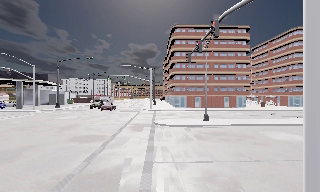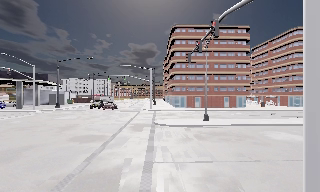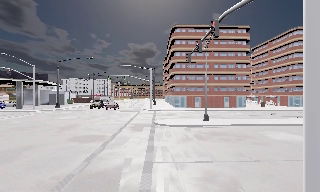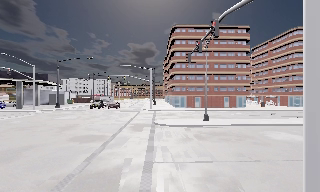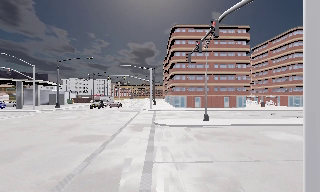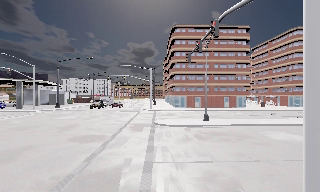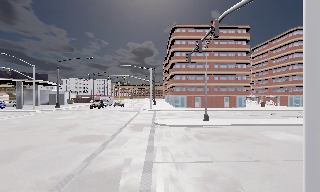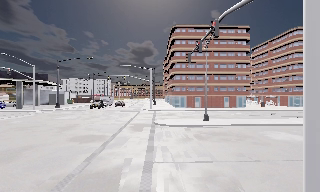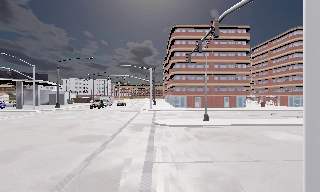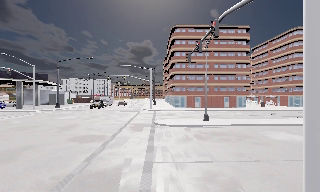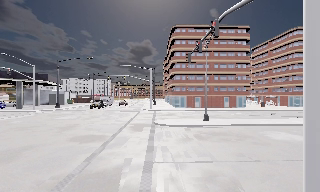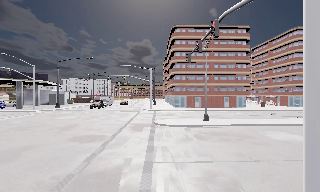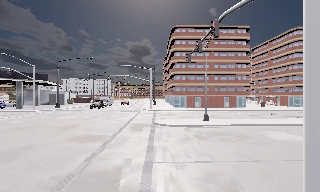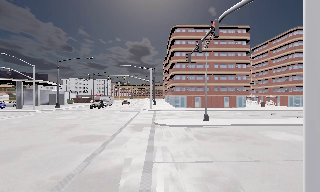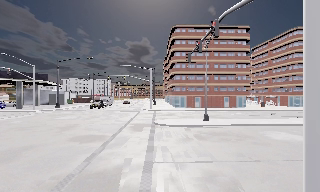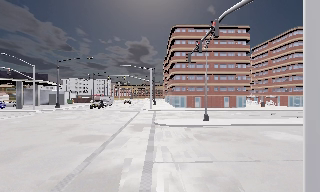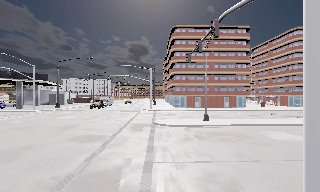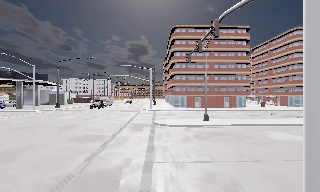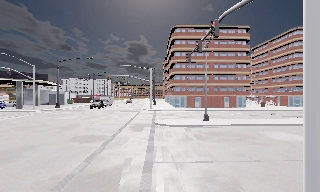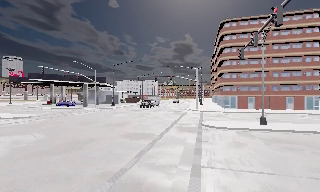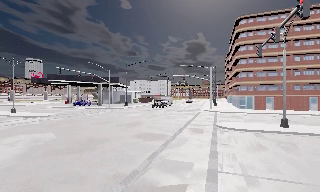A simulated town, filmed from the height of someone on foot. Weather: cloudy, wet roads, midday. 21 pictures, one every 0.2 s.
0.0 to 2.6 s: The camera keeps its place and its aim.
2.6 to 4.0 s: The camera swings to its left by about 20 degrees, and the scene slides to the right.
The film runs forward here.
